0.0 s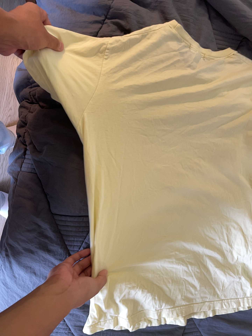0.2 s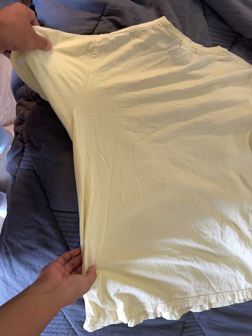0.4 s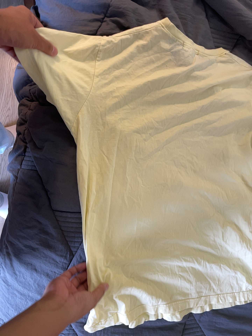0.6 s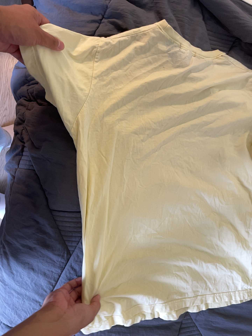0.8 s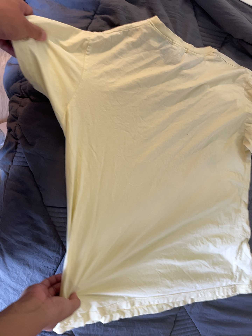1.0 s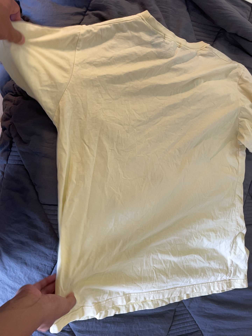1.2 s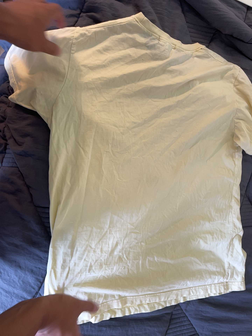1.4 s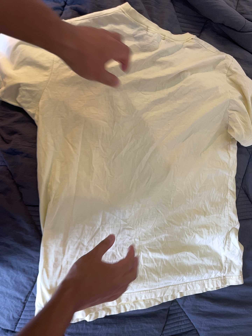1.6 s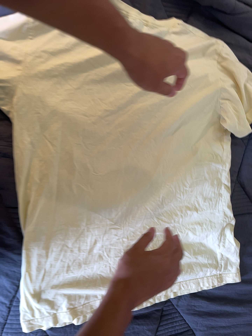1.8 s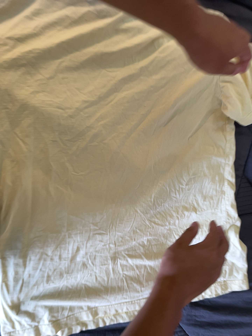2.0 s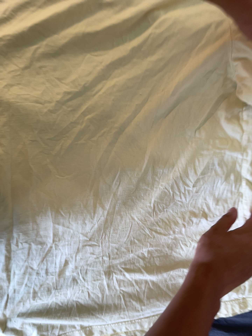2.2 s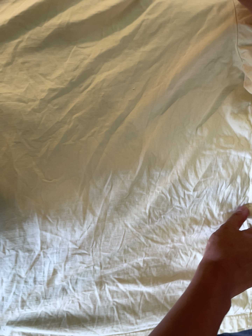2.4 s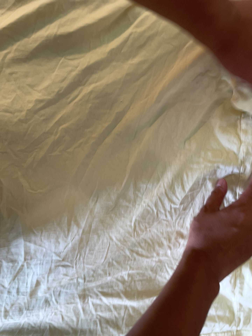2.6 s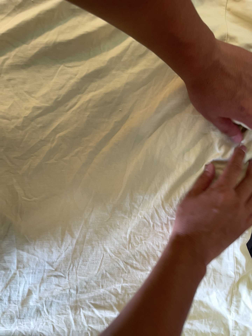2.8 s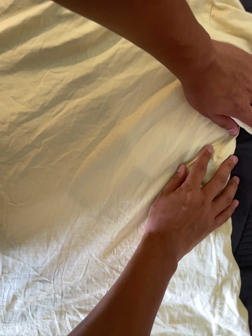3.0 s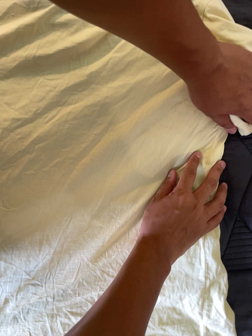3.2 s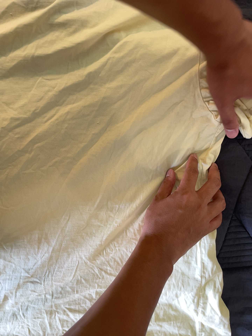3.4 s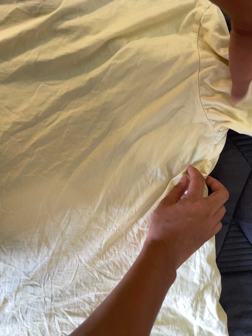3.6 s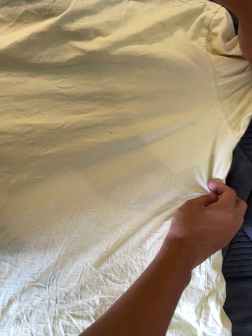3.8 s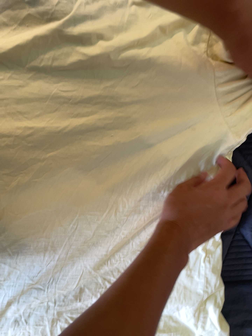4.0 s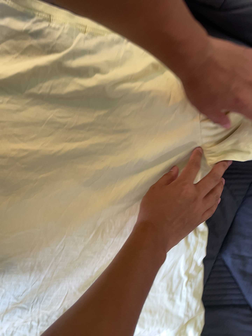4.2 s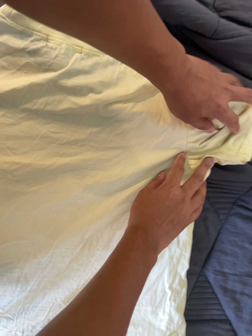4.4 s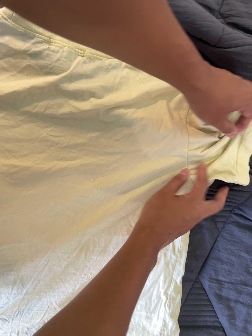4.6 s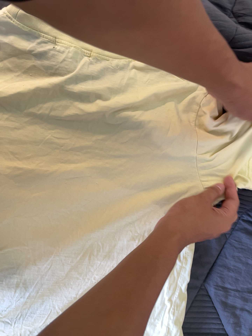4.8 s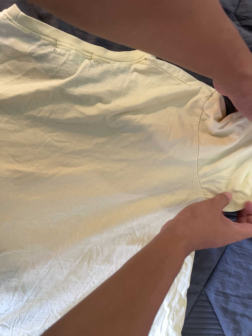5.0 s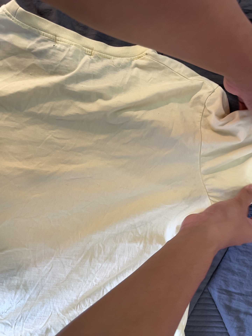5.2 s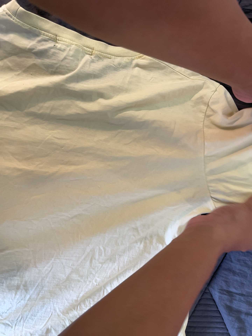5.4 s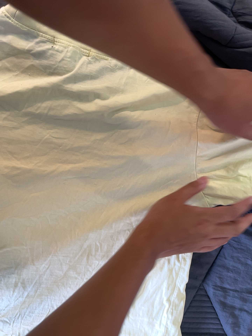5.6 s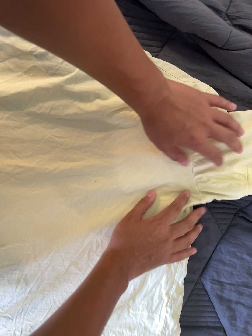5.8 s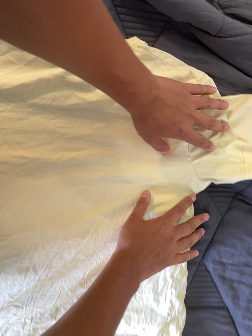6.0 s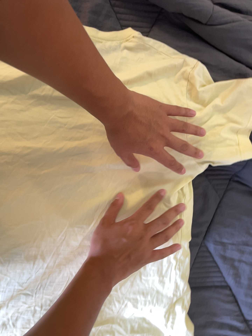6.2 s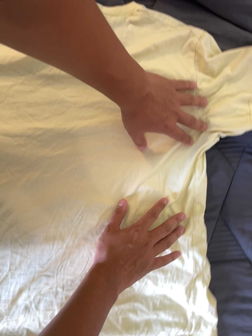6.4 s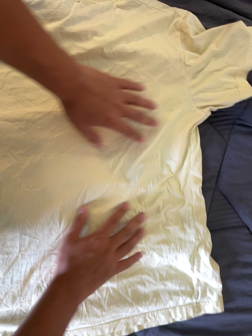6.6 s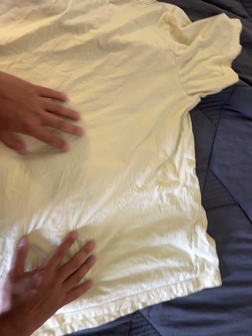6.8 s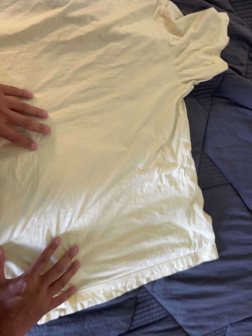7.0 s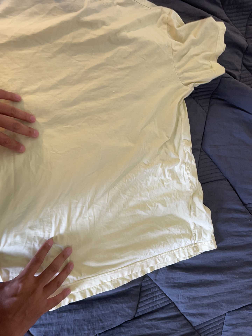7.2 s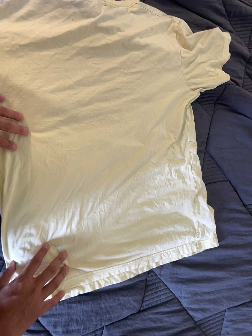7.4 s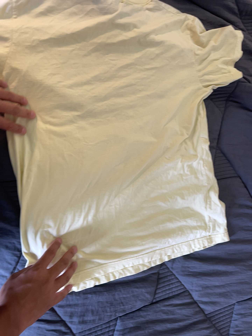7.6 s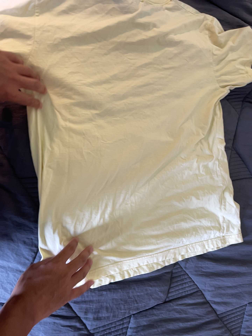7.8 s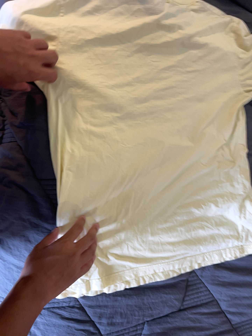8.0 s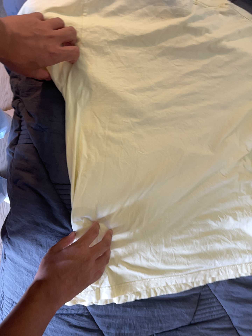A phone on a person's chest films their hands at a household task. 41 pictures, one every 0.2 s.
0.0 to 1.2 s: The camera shifts only a little, or ends up much as it began.
1.2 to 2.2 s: The camera pans to its left by about 20 degrees. It travels to its right and forward, about 34 cm. Its aim tips toward the bottom of its view by about 10 degrees.
2.2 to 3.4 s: The camera travels toward the top of its view, about 8 cm, so close, fixed things drift downward.
3.4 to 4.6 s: The camera travels toward the top of its view, about 8 cm, so close, fixed things drift downward. It rolls about its line of sight by about 10 degrees, and the scene rotates clockwise.
4.6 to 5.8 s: The camera shifts only a little, or ends up much as it began.
5.8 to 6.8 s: The camera travels toward the bottom of its view, backward and to its left, about 24 cm, so close, fixed things drift upward. It rolls about its line of sight by about 15 degrees, and the scene rotates counterclockwise.
6.8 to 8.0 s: The camera travels to its left, about 18 cm, so close, fixed things drift to the right. It rolls about its line of sight by about 10 degrees, and the scene rotates clockwise.
The film runs forward here.
